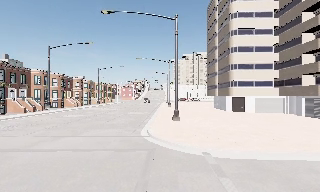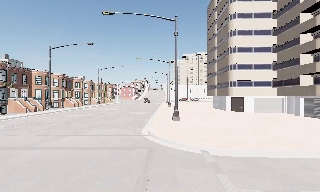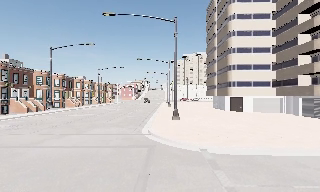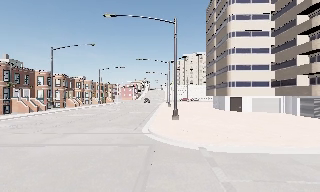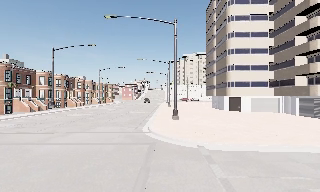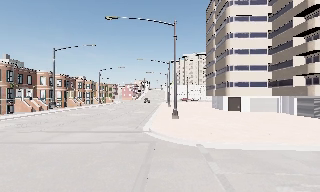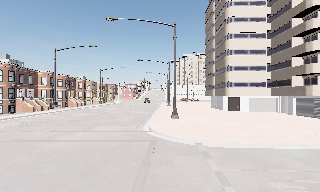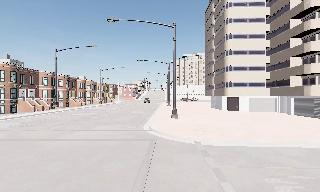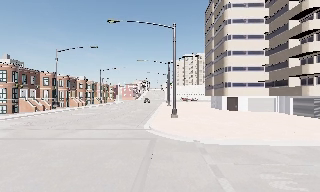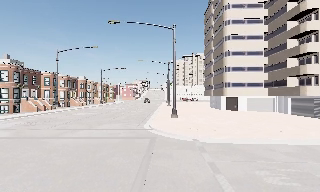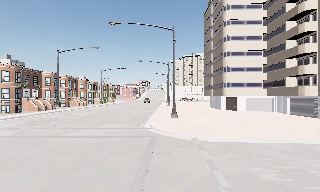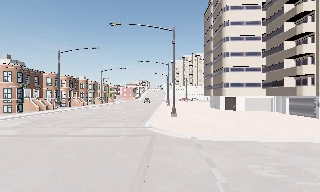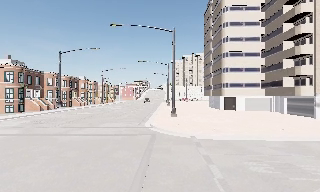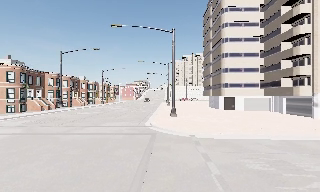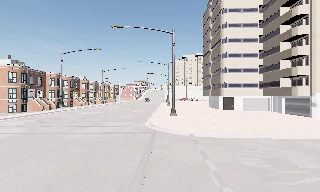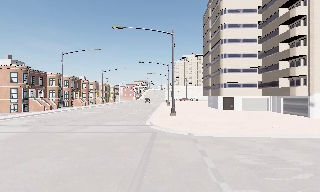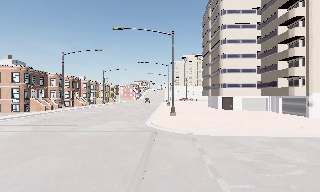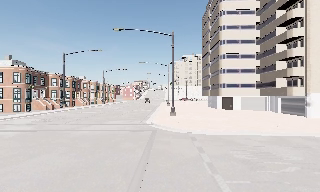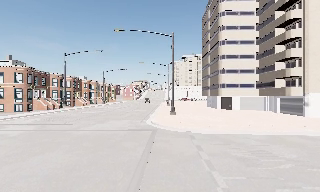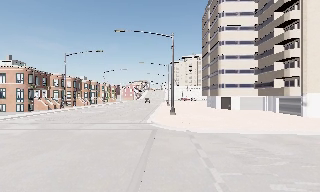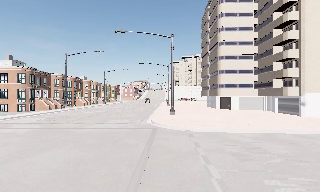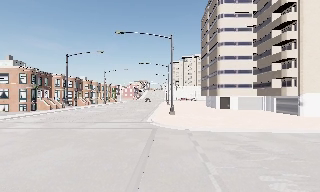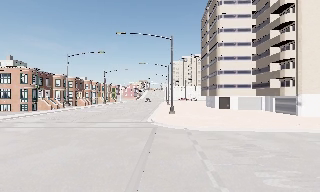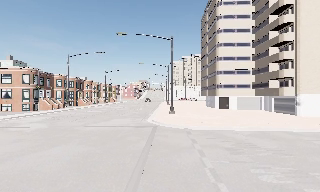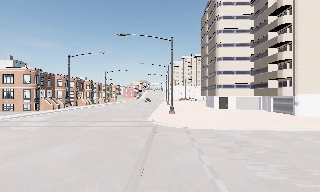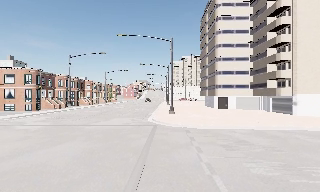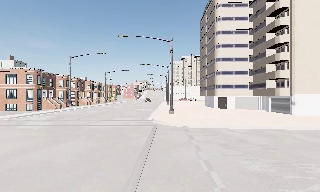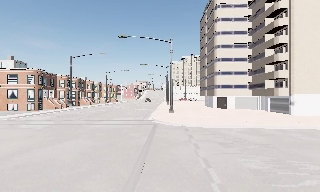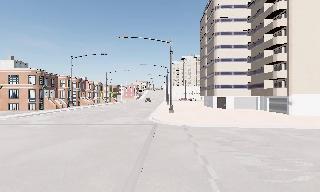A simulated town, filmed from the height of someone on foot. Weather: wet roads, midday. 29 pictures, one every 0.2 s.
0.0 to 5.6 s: The camera travels backward, about 7 m, so what stands in front gets smaller.
The film runs backward here.
